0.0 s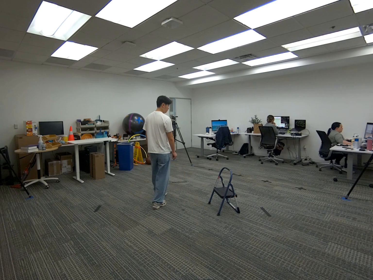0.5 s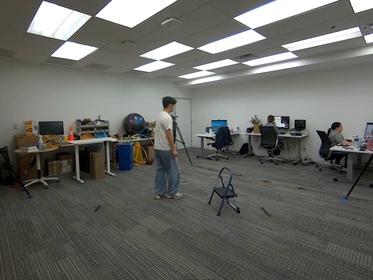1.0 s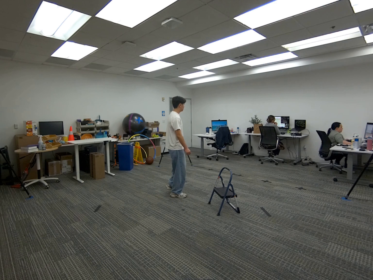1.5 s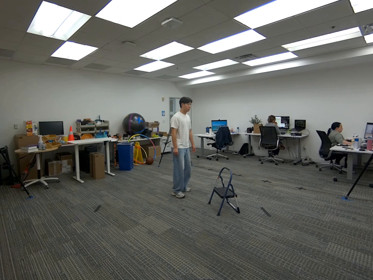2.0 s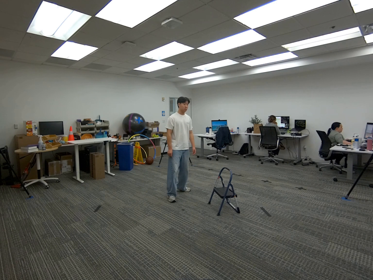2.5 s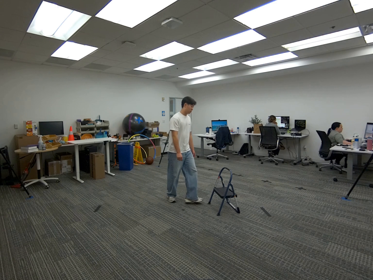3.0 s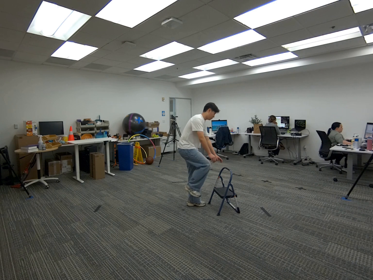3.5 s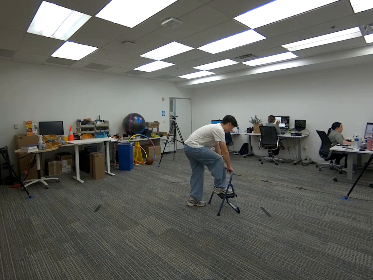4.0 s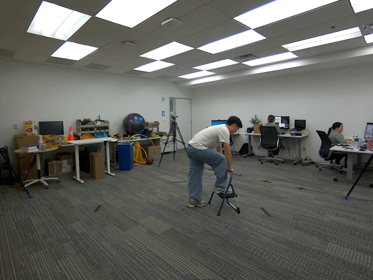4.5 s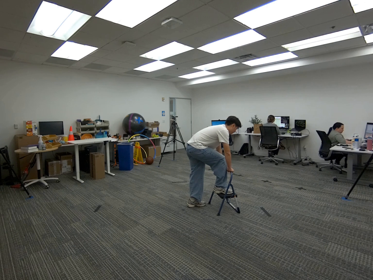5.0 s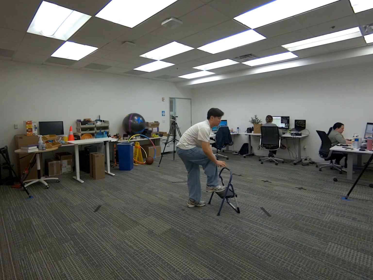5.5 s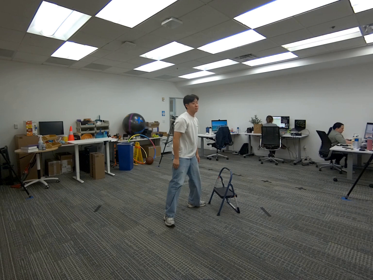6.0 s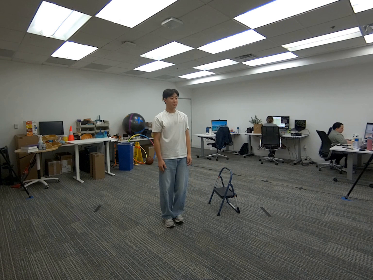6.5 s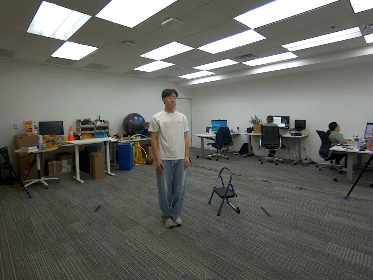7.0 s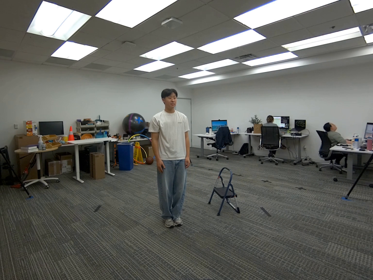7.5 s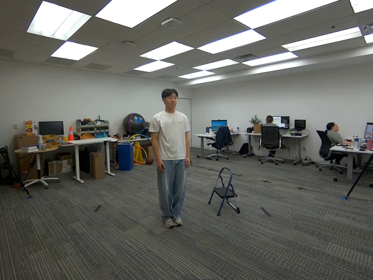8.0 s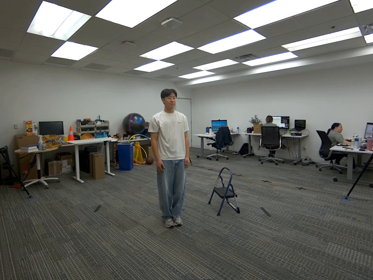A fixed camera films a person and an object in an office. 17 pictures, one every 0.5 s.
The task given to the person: Walk over to the step ladder and place one foot on the step ladder while the other foot remains on the floor.
